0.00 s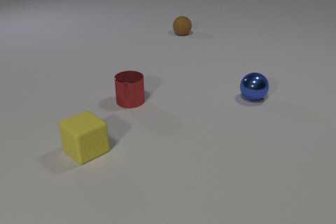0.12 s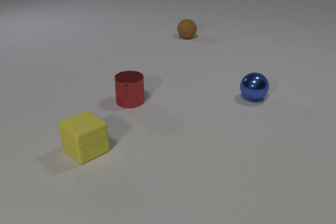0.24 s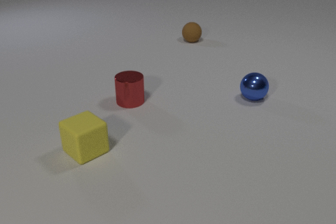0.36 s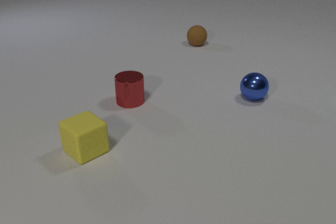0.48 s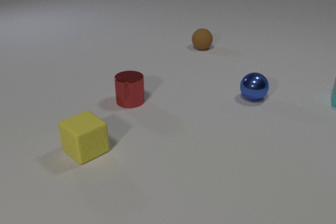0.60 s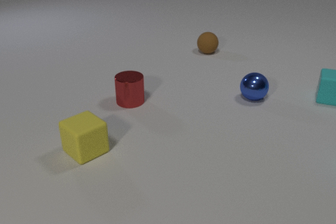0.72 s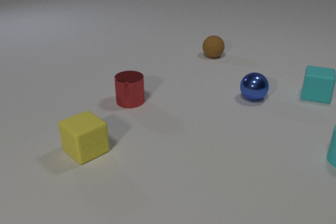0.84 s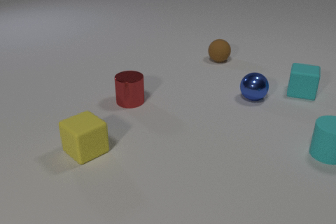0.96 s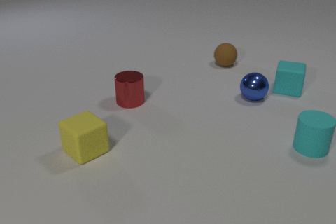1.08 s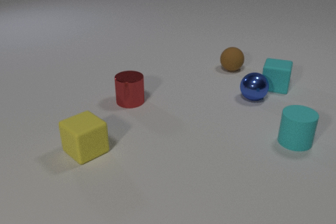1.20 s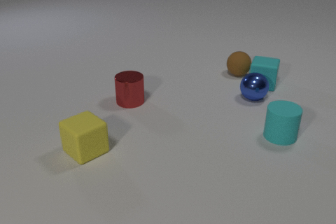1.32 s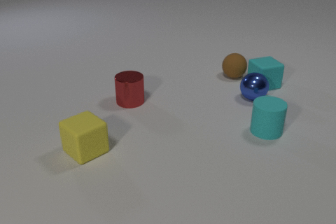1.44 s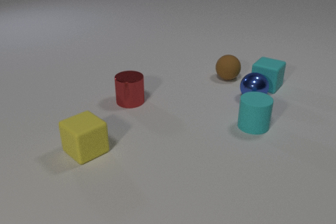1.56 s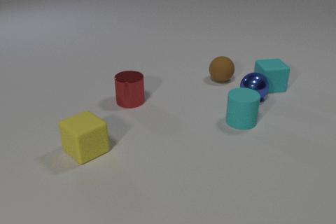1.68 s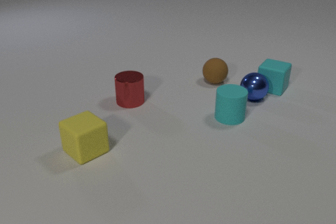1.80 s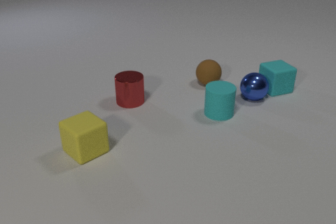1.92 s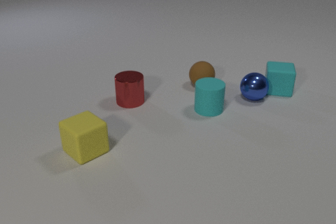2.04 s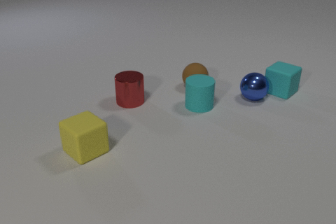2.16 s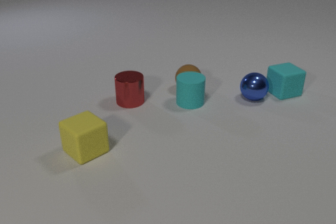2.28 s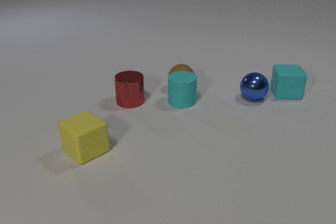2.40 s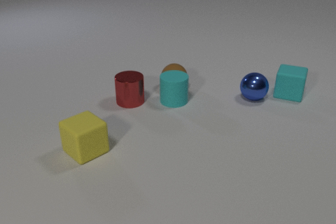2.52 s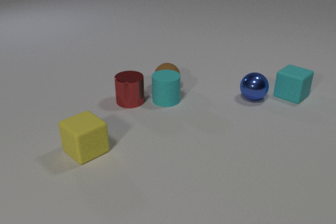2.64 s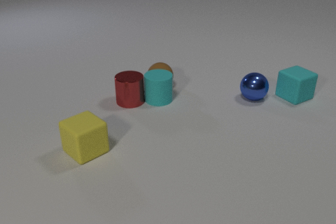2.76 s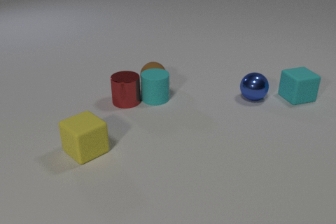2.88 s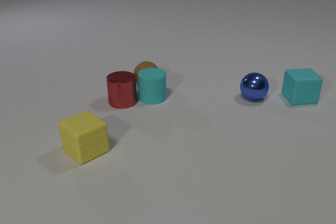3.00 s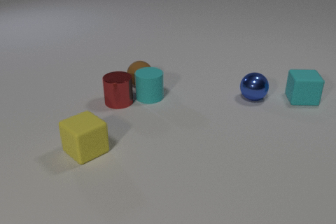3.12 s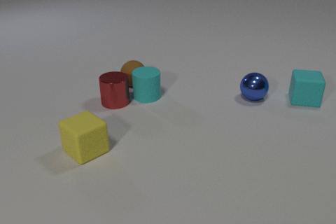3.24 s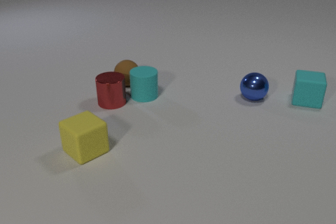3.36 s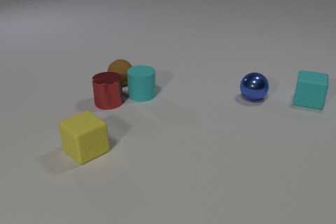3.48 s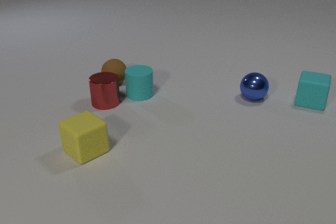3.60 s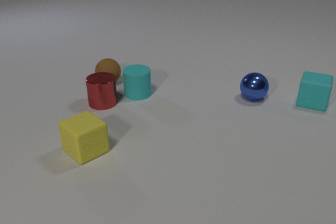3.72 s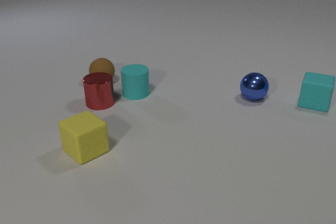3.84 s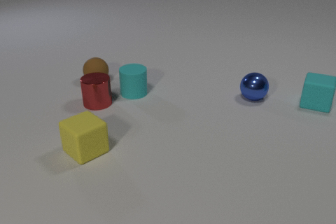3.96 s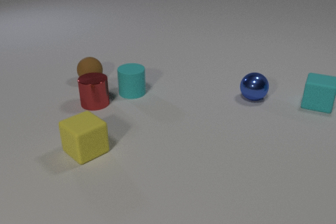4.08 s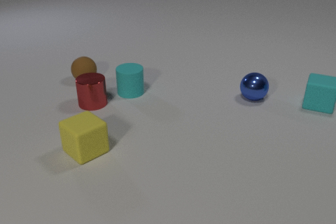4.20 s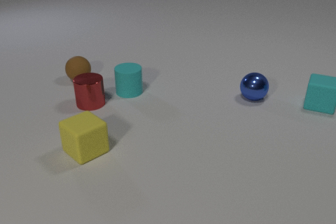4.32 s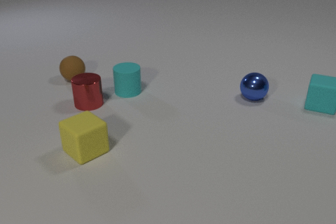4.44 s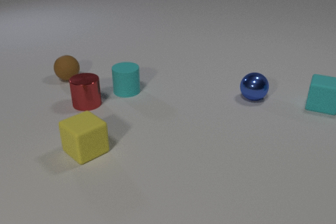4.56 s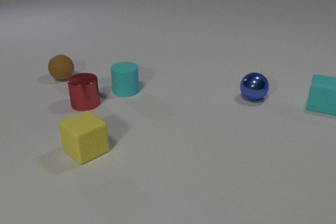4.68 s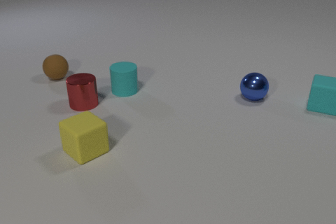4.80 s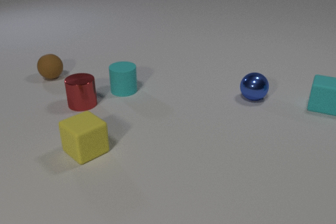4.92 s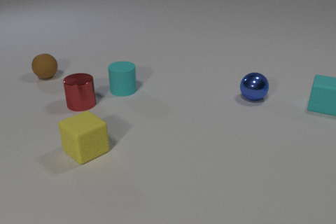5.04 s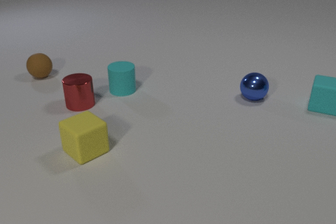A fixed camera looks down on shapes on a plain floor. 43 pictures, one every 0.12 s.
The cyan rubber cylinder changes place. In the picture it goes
to the left.
0.00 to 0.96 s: The cyan rubber cube comes in at the right edge, slides to the left. The brown rubber sphere rolls toward the camera and to the right. The cyan rubber cylinder comes in at the right edge, slides to the left.
0.96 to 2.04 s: The cyan rubber cube slides to the left and toward the camera. The brown rubber sphere rolls toward the camera and to the left. The cyan rubber cylinder slides to the left and away from the camera. The cyan rubber cube and the brown rubber sphere collide.
2.04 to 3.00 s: The cyan rubber cube slides to the right and toward the camera. The brown rubber sphere rolls to the left. The cyan rubber cylinder slides to the left. The red metal cylinder slides to the left. The brown rubber sphere and the cyan rubber cylinder collide. The cyan rubber cylinder and the red metal cylinder collide.
3.00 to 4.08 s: The cyan rubber cube slides to the right and toward the camera. The brown rubber sphere rolls to the left. The cyan rubber cylinder slides to the left and away from the camera. The red metal cylinder slides to the left.
4.08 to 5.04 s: The brown rubber sphere rolls to the left and away from the camera. The cyan rubber cylinder slides to the left and away from the camera. The red metal cylinder slides to the left.
Are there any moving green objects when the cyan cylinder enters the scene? no.
What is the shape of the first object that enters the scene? cube.
What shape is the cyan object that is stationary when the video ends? cube.
